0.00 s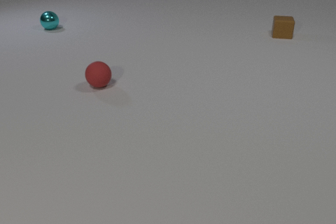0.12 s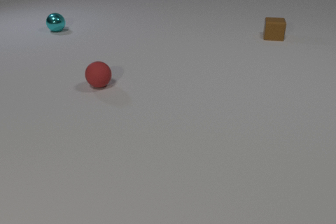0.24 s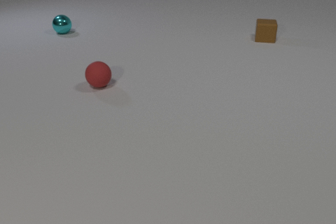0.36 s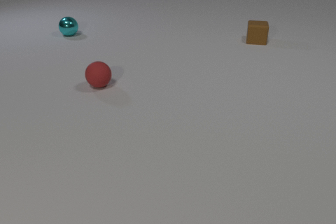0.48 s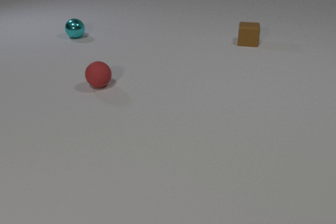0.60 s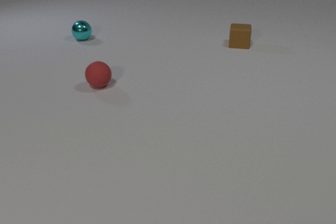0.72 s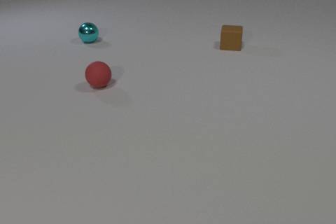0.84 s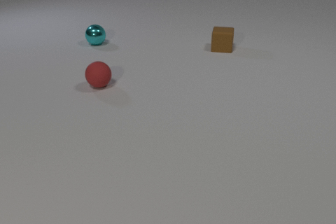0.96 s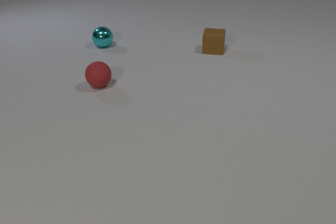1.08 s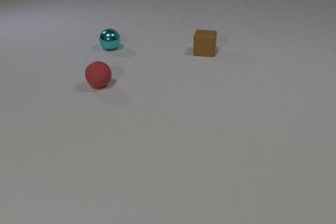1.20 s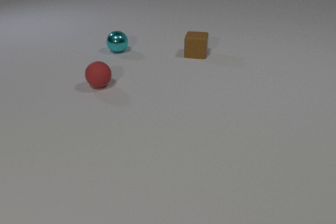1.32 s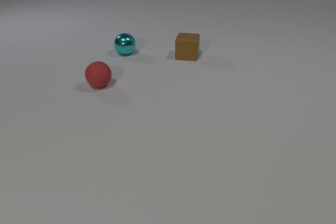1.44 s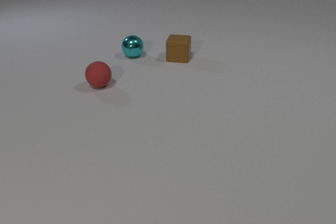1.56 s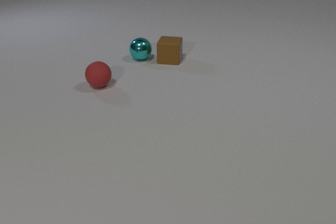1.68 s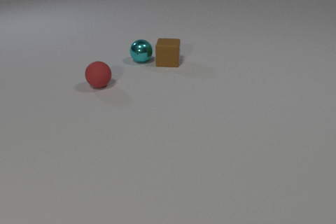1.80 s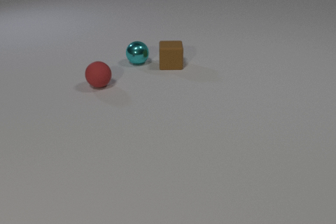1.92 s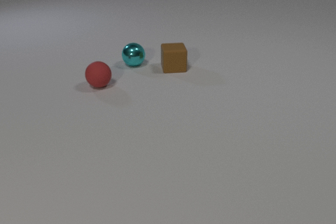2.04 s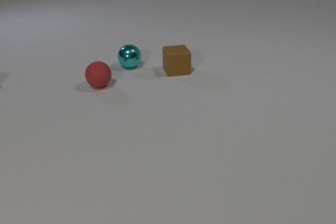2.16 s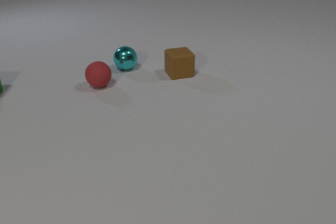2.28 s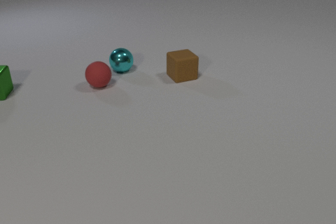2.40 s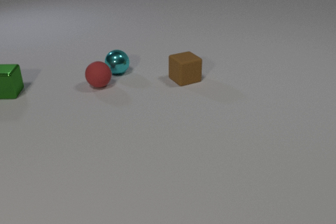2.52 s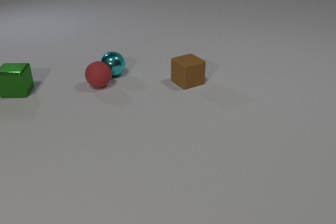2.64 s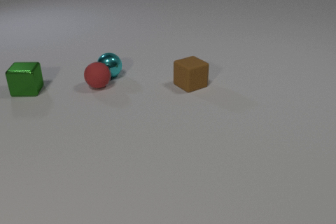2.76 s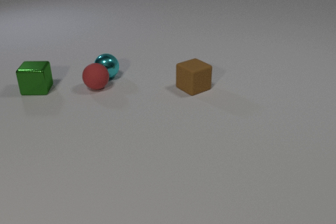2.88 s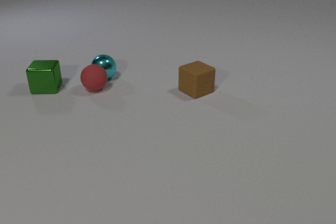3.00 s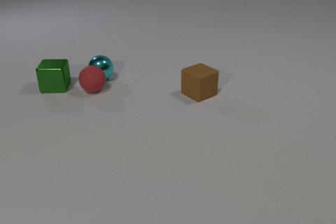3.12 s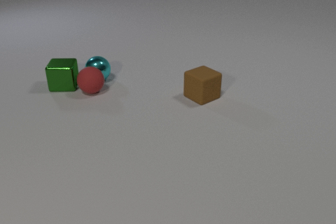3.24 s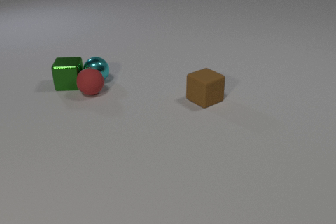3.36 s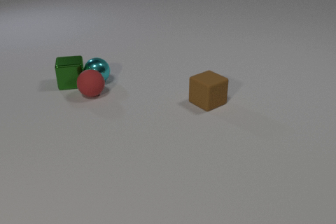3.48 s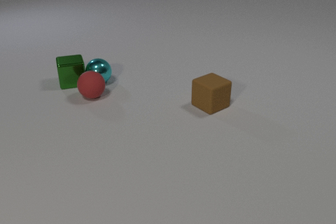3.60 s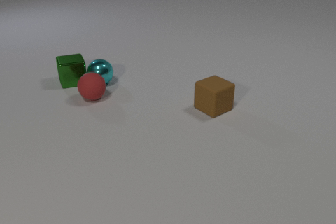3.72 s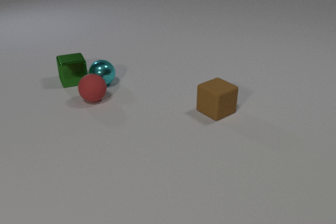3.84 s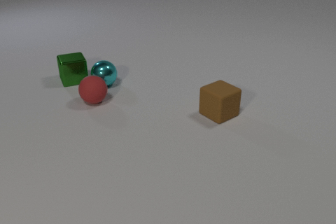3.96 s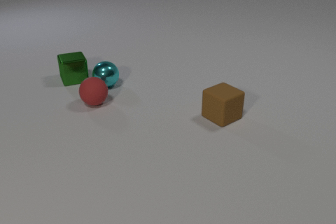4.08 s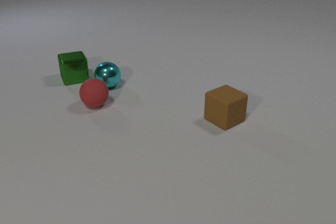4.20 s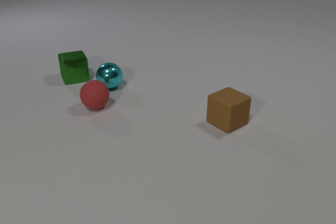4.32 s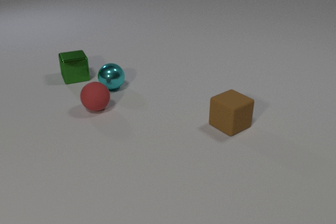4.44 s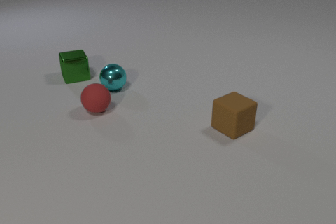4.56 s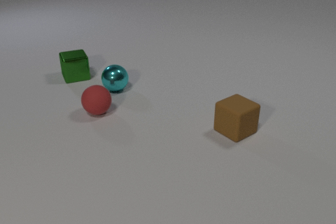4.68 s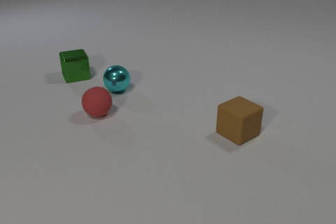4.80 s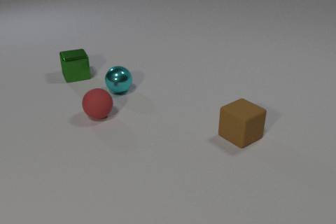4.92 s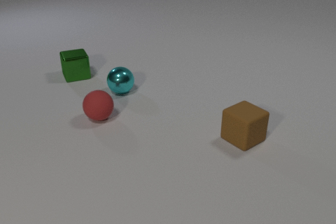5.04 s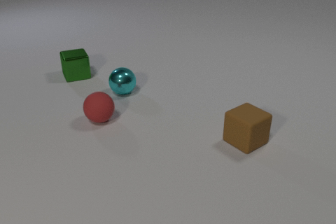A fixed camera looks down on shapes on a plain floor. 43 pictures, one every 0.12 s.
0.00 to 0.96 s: The brown rubber cube slides to the left and toward the camera. The cyan metal sphere rolls toward the camera and to the right.
0.96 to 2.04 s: The brown rubber cube slides toward the camera and to the left, spins counterclockwise seen from above by about 15 degrees, its near face sliding to the right. The cyan metal sphere rolls toward the camera and to the right. The brown rubber cube and the cyan metal sphere collide.
2.04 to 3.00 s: The brown rubber cube slides toward the camera and to the right, spins counterclockwise seen from above by about 30 degrees, its near face sliding to the right. The cyan metal sphere rolls to the left and toward the camera. The red rubber sphere rolls toward the camera and to the left. The green metal cube comes in at the left edge, slides to the right. The cyan metal sphere and the red rubber sphere collide.
3.00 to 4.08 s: The brown rubber cube slides toward the camera and to the right. The cyan metal sphere rolls toward the camera. The red rubber sphere rolls toward the camera. The green metal cube slides to the right and away from the camera, spins counterclockwise seen from above by about 30 degrees, its near face sliding to the right. The red rubber sphere and the green metal cube collide. The cyan metal sphere and the green metal cube collide.
4.08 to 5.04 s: The brown rubber cube slides toward the camera and to the right. The cyan metal sphere rolls toward the camera and to the right. The red rubber sphere rolls toward the camera. The green metal cube slides away from the camera.
What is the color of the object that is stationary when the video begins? red.
How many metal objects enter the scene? 1.
How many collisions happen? 4.
